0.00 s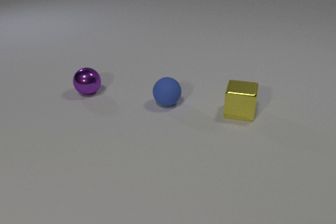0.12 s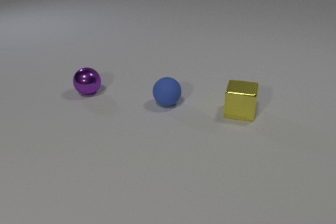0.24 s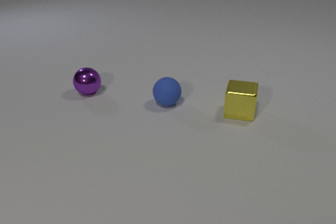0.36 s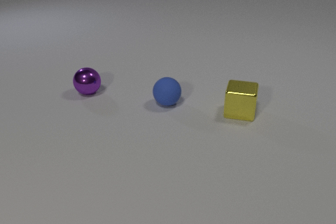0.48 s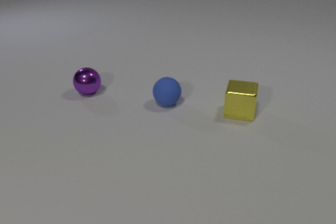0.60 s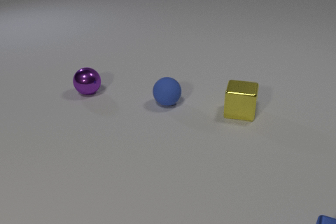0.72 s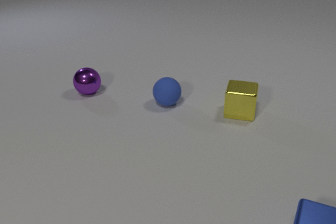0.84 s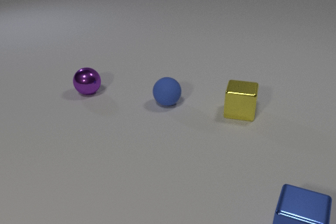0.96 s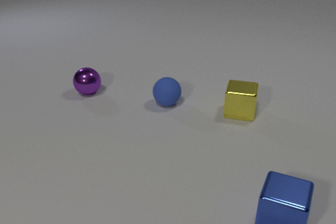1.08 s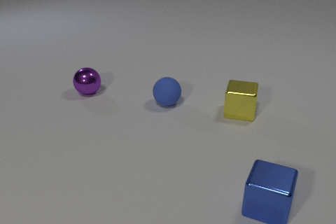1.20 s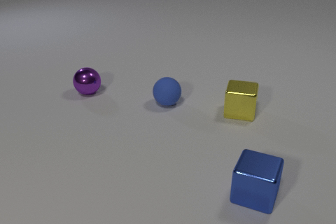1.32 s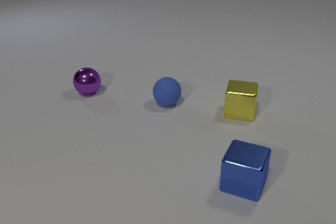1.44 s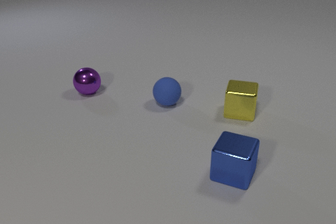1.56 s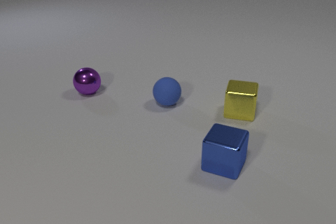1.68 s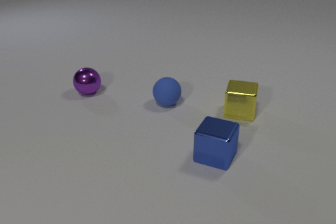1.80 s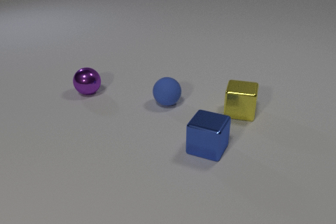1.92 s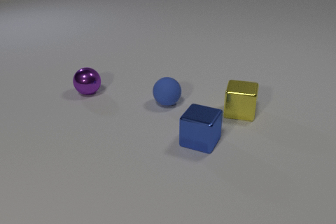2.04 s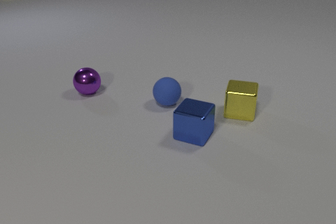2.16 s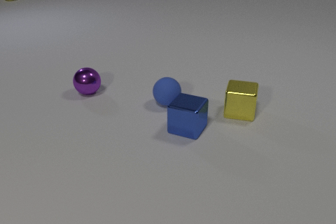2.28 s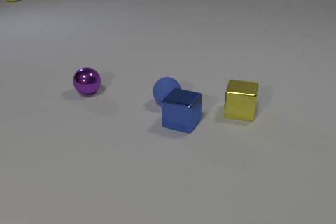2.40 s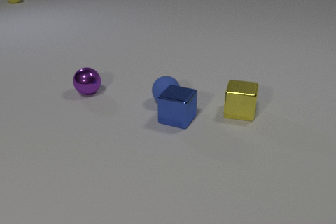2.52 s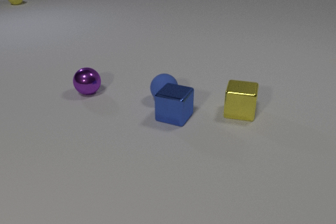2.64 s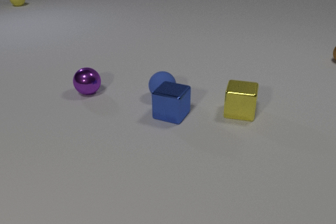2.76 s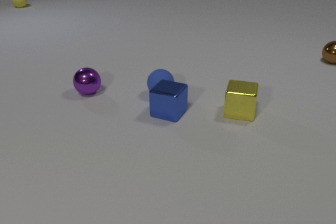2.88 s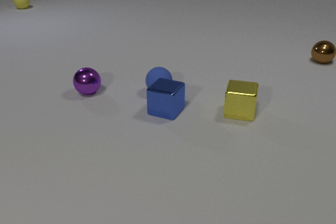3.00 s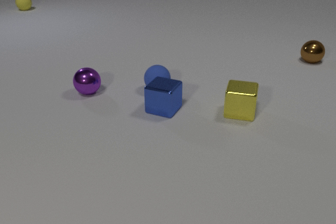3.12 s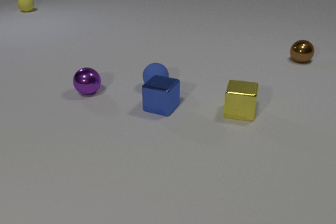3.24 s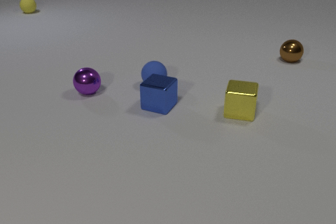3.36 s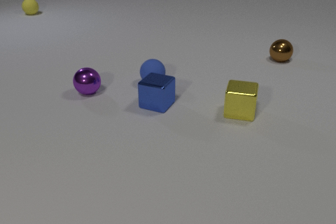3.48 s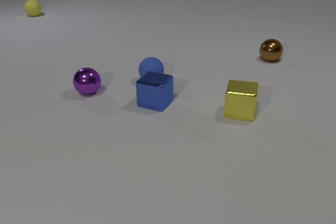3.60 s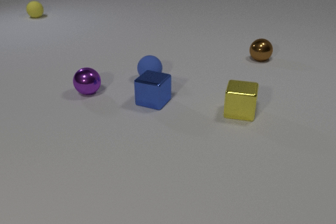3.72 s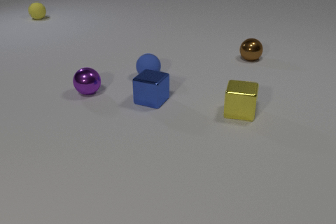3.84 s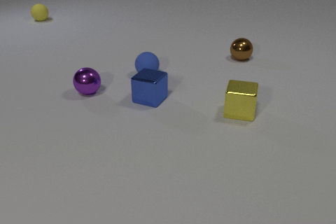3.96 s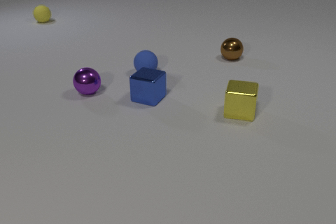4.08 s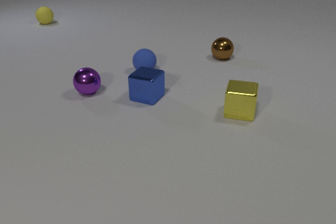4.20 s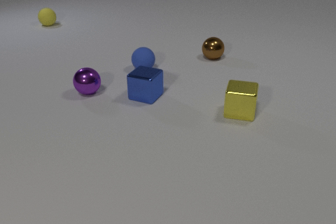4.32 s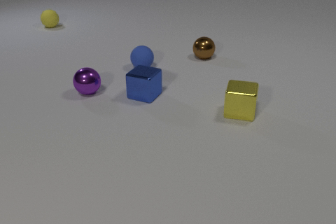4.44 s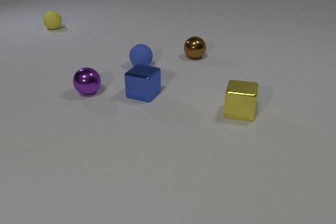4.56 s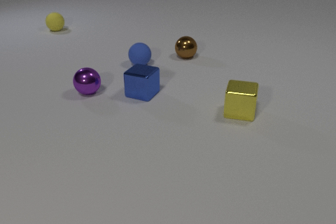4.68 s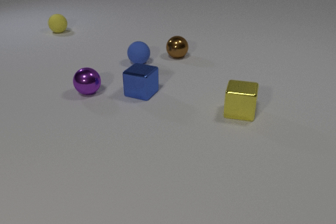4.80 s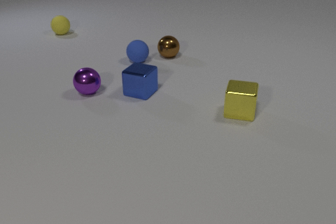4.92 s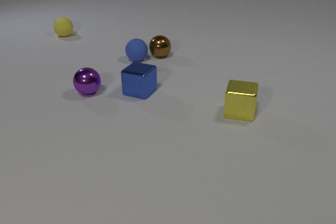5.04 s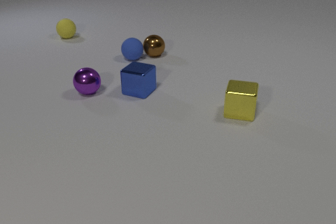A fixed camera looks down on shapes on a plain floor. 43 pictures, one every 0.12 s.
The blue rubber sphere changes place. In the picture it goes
away from the camera.
The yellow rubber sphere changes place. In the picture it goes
toward the camera.
0.00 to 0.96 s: The blue metal cube comes in at the bottom edge, slides to the left and away from the camera.
0.96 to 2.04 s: The blue metal cube slides away from the camera and to the left.
2.04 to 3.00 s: The blue metal cube slides away from the camera and to the left. The blue rubber sphere rolls away from the camera. The brown metal sphere comes in at the right edge, rolls to the left. The yellow rubber sphere comes in at the top edge, rolls toward the camera. The blue metal cube and the blue rubber sphere collide.
3.00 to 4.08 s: The blue metal cube slides away from the camera and to the left. The blue rubber sphere rolls away from the camera. The brown metal sphere rolls to the left. The yellow rubber sphere rolls toward the camera.
4.08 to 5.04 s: The blue metal cube slides away from the camera and to the left. The blue rubber sphere rolls away from the camera. The brown metal sphere rolls to the left. The yellow rubber sphere rolls toward the camera. The blue rubber sphere and the brown metal sphere collide.
Are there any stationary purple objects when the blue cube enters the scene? yes.
What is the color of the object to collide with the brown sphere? blue.
What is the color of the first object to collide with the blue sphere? blue.
